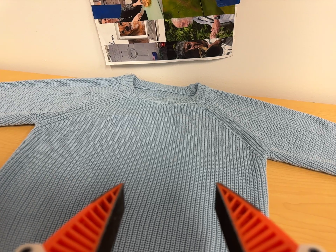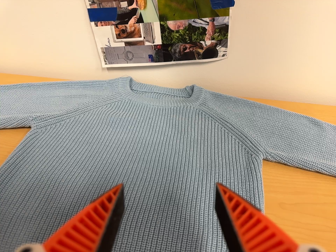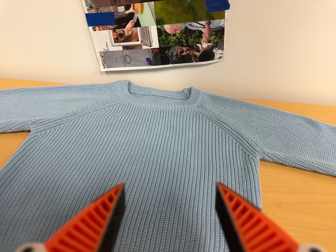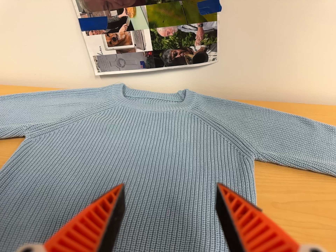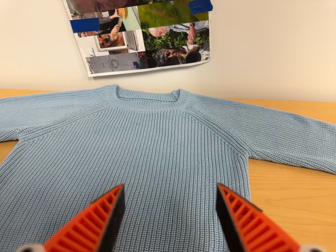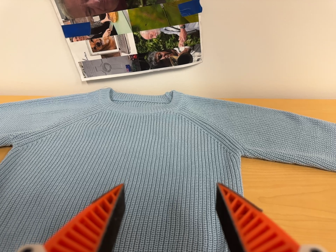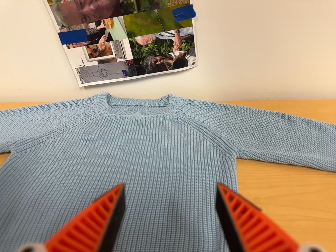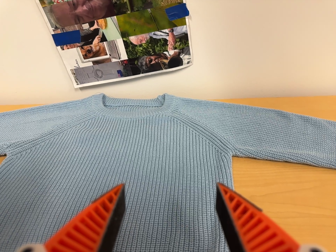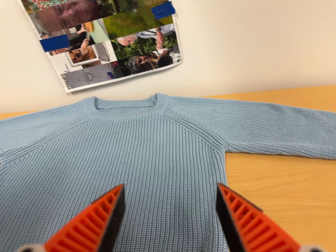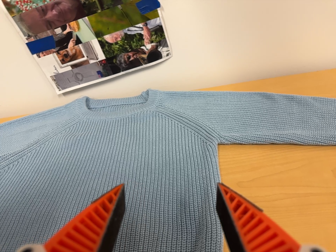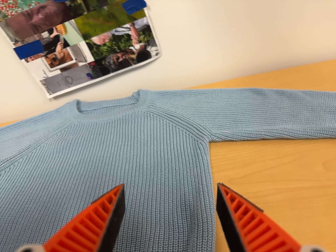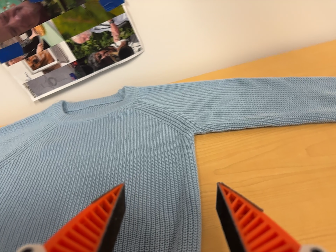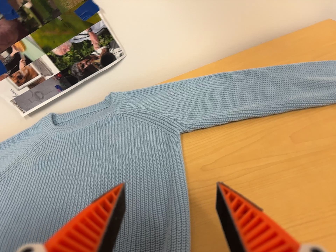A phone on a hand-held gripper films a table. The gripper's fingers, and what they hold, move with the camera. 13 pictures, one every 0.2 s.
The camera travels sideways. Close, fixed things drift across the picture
to the left.
The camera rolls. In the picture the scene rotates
counterclockwise.
0.0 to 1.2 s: The camera shifts only a little, or ends up much as it began.
1.2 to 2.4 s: The camera travels to its right, about 10 cm, so close, fixed things drift to the left. It rolls about its line of sight by about 20 degrees, and the scene rotates counterclockwise.
The film runs backward here.
